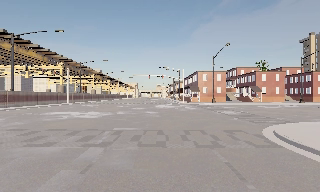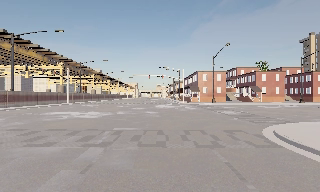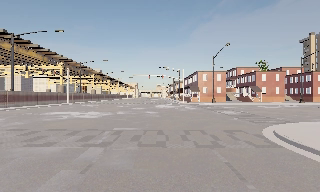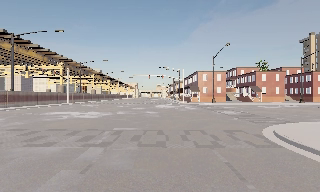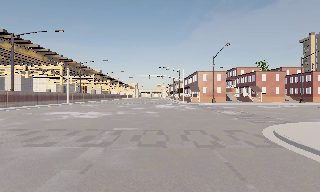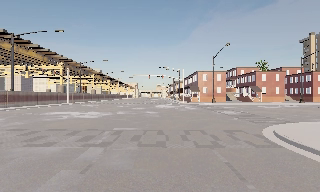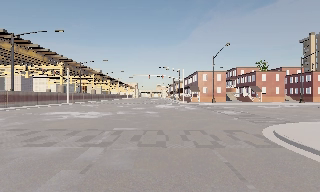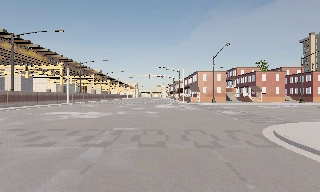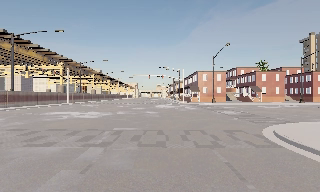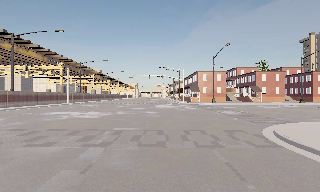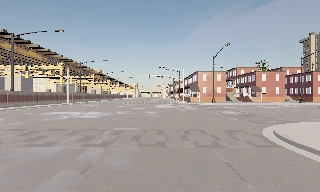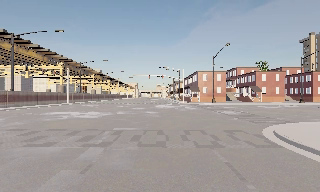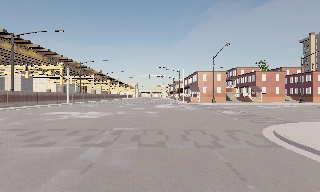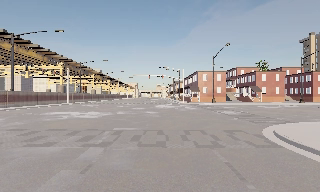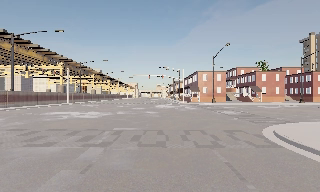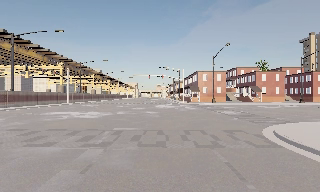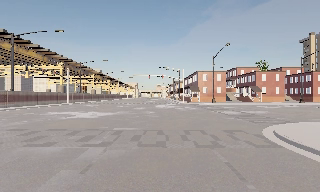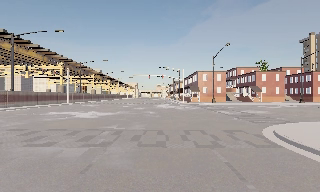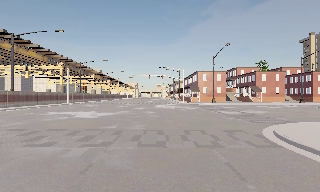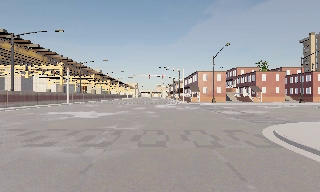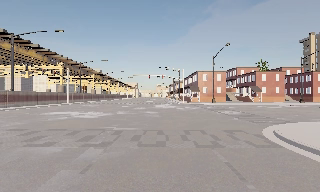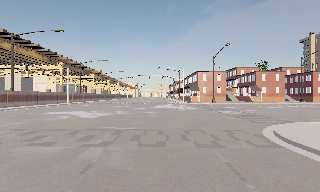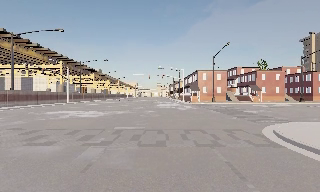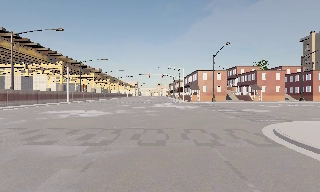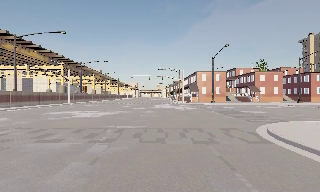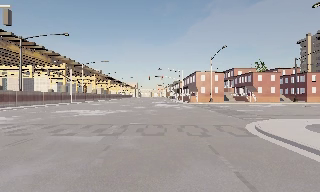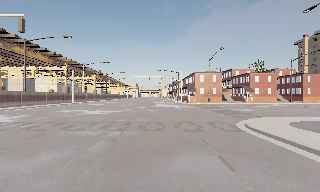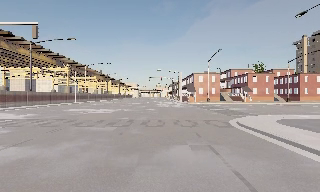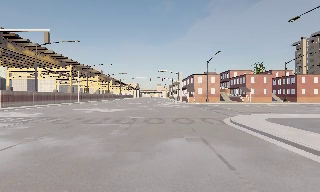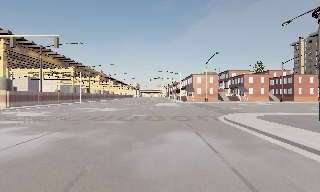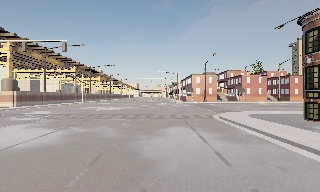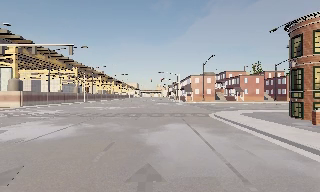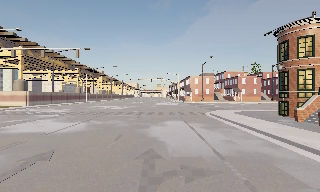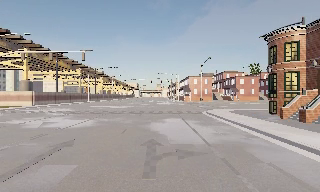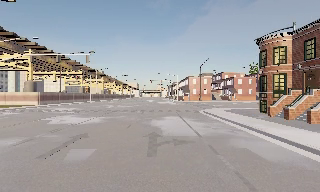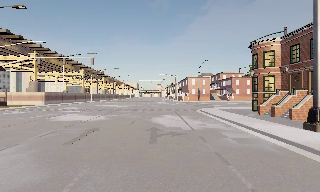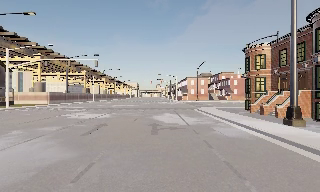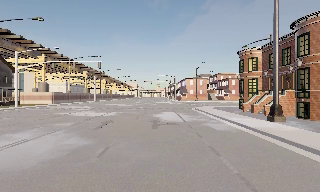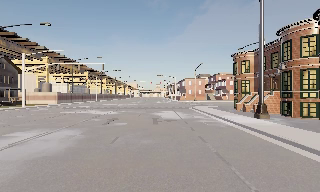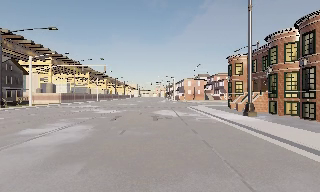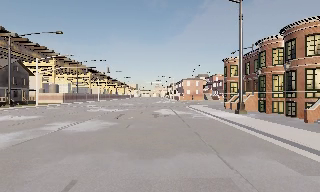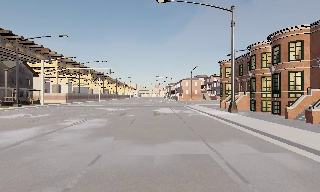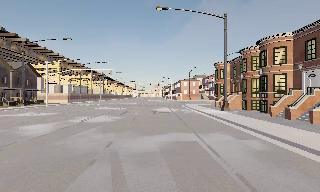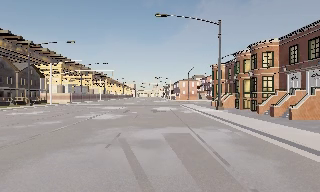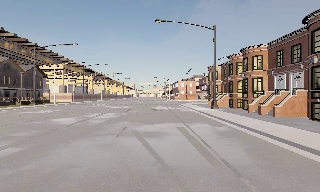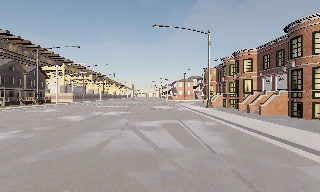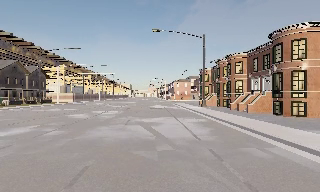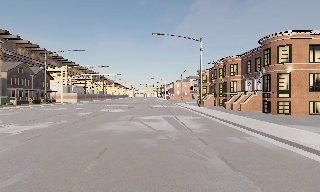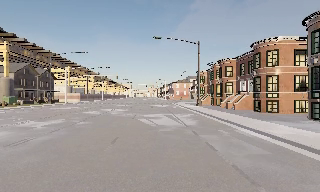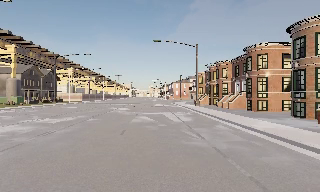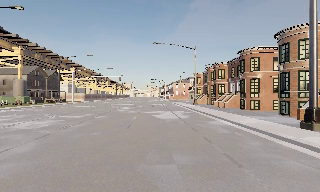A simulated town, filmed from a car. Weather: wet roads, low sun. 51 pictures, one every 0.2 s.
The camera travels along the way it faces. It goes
backward.
0.0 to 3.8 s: The camera keeps its place and its aim.
3.8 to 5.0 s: The camera travels backward, about 1.5 m, so what stands in front gets smaller. It gains speed.
5.0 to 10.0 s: The camera travels backward, about 30 m, so what stands in front gets smaller.
The film runs backward here.
